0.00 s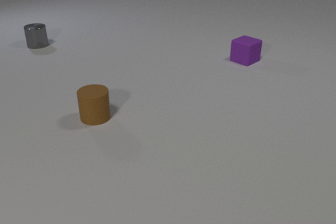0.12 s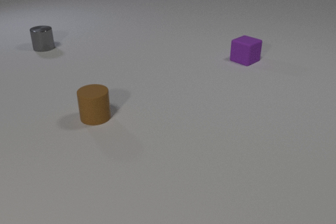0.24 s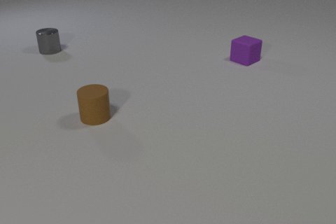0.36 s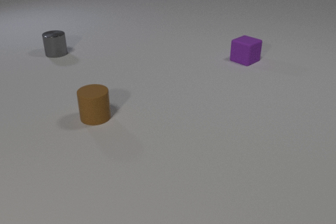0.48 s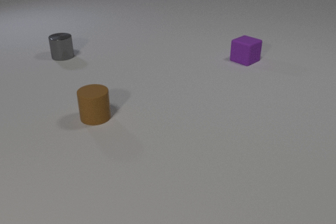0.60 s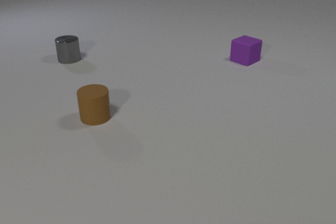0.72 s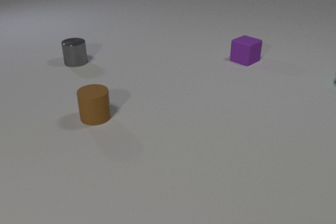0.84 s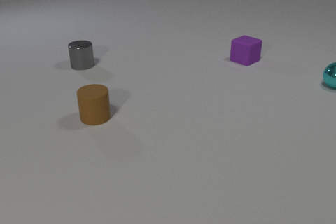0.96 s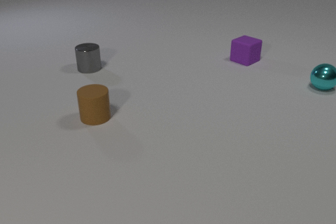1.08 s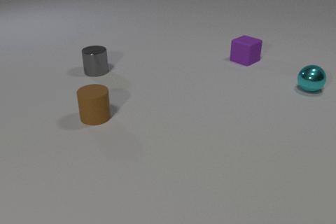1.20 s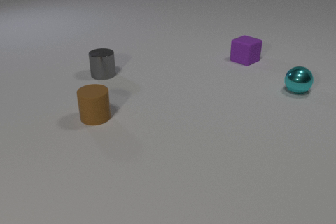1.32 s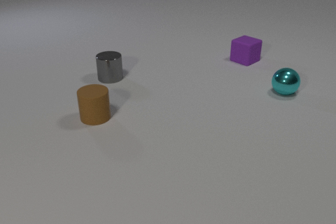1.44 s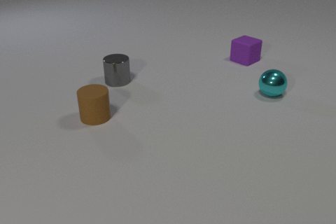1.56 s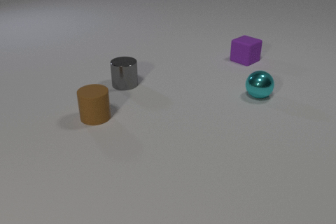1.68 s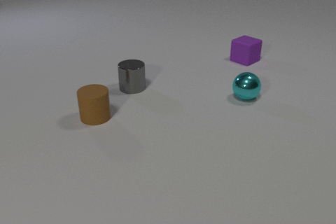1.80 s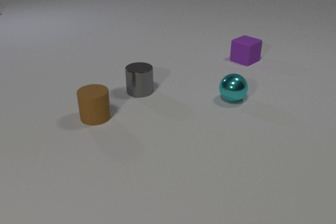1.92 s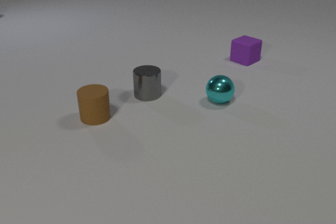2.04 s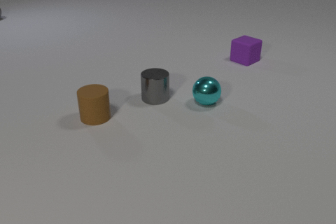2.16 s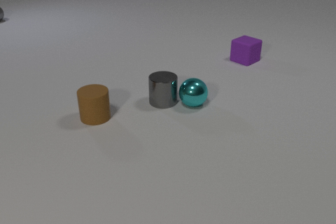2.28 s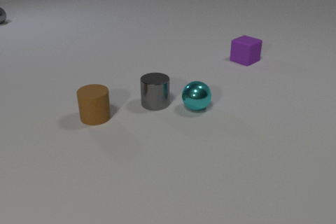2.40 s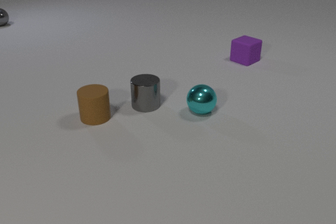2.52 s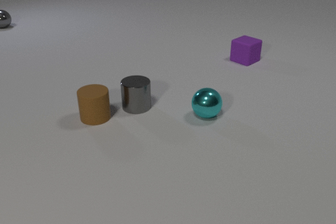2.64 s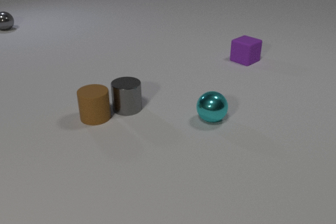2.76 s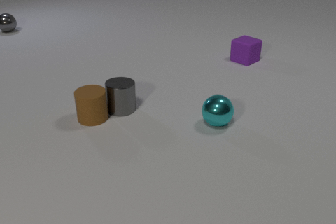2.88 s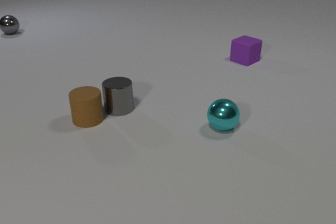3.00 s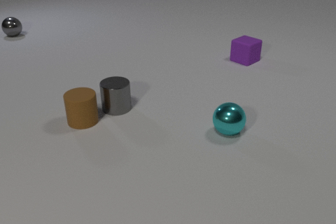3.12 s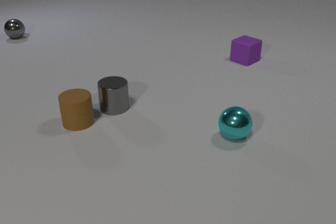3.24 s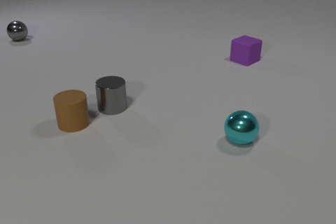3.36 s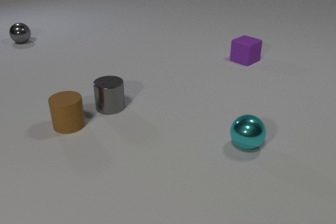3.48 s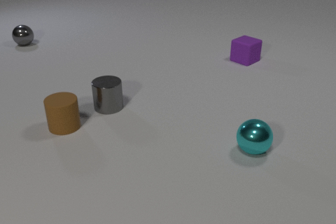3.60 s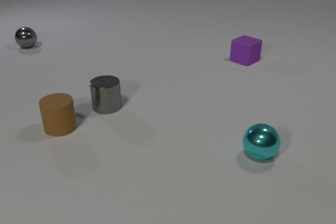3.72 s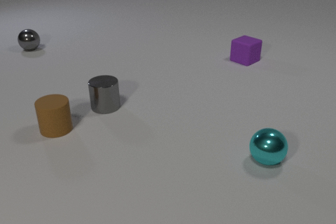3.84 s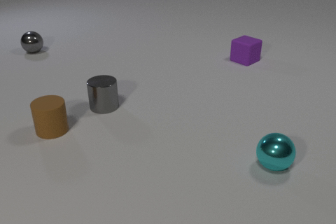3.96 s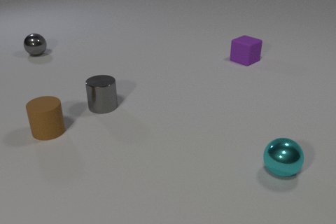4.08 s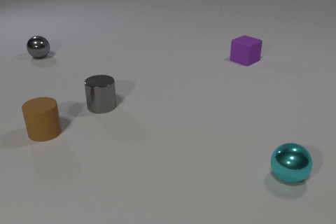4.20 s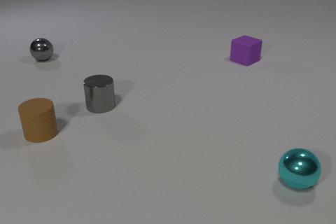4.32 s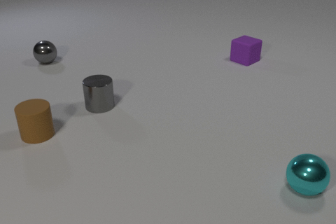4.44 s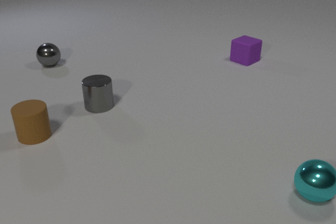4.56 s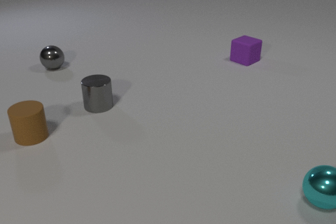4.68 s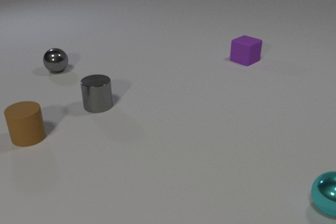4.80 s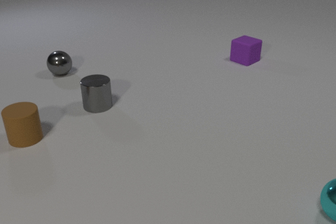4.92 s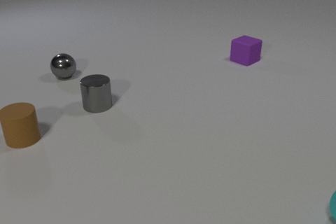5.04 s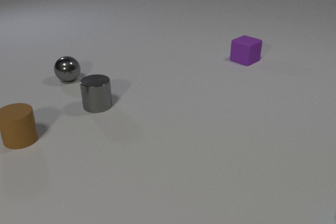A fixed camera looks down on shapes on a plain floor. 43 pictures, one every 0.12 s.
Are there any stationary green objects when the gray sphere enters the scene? no.
How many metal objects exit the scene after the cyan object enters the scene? 1.
What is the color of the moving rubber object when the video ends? brown.
0.00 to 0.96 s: The gray metal cylinder slides toward the camera and to the right. The cyan metal sphere comes in at the right edge, rolls to the left and toward the camera.
0.96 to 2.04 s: The gray metal cylinder slides toward the camera and to the right. The cyan metal sphere rolls to the left and toward the camera. The gray metal sphere comes in at the left edge, rolls toward the camera.
2.04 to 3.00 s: The gray metal cylinder slides to the left and toward the camera. The cyan metal sphere rolls toward the camera and to the right. The brown rubber cylinder slides to the left. The gray metal sphere rolls toward the camera. The gray metal cylinder and the cyan metal sphere collide. The gray metal cylinder and the brown rubber cylinder collide.
3.00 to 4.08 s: The gray metal cylinder slides to the left and away from the camera. The cyan metal sphere rolls toward the camera and to the right. The brown rubber cylinder slides to the left. The gray metal sphere rolls toward the camera.
4.08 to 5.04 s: The cyan metal sphere rolls to the right and toward the camera, leaves at the right edge. The brown rubber cylinder slides to the left. The gray metal sphere rolls toward the camera.
